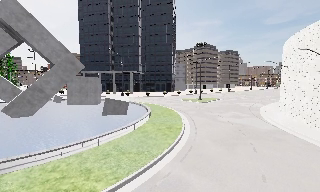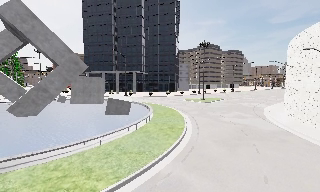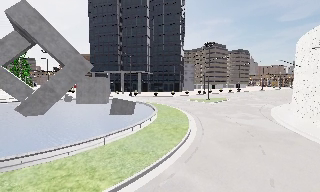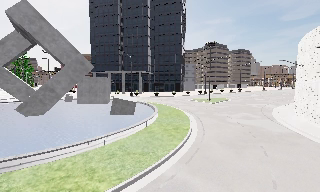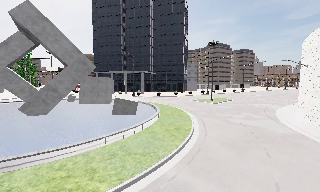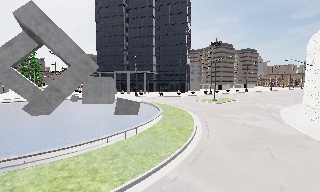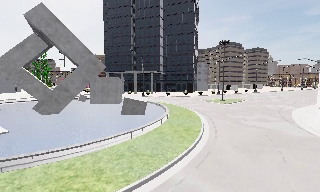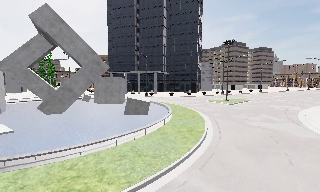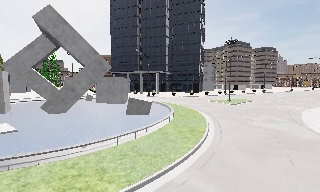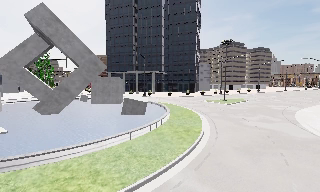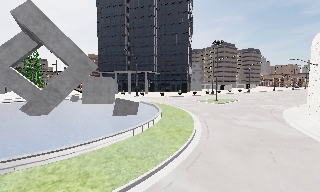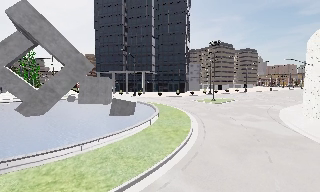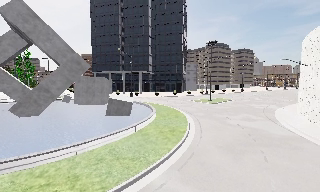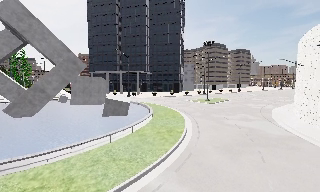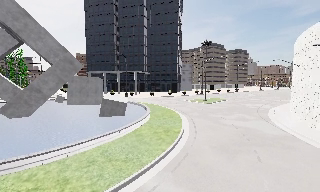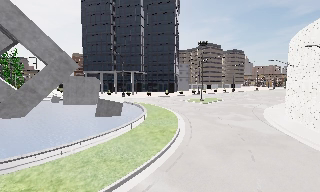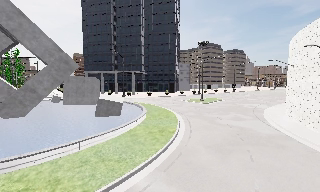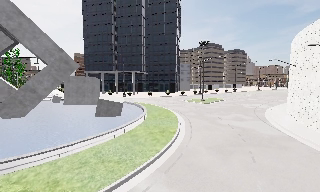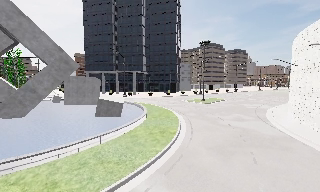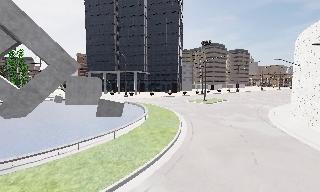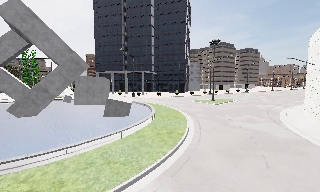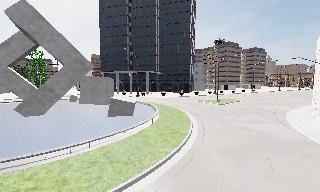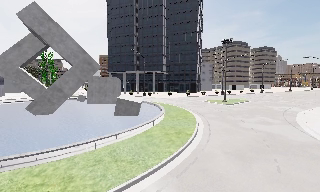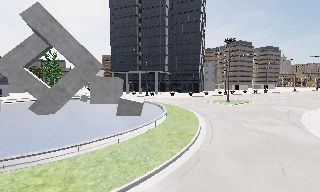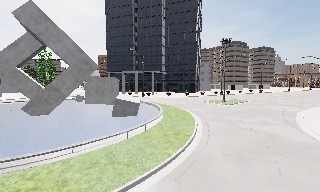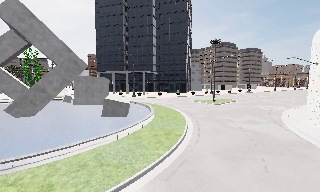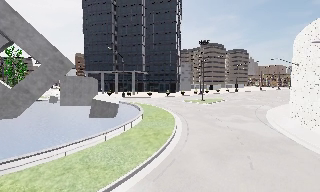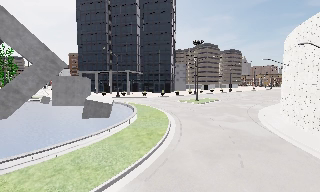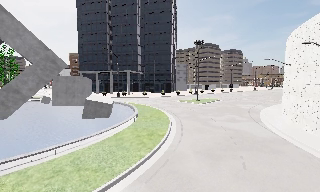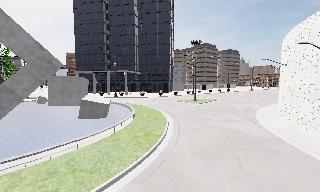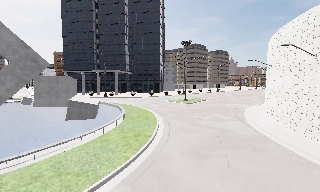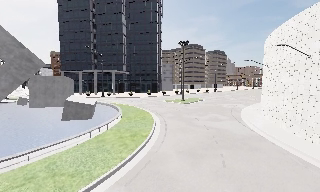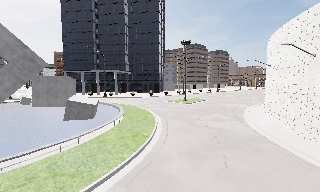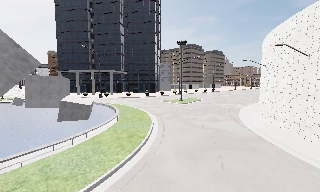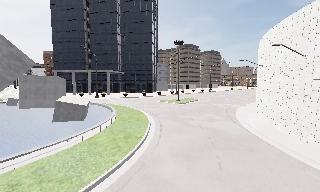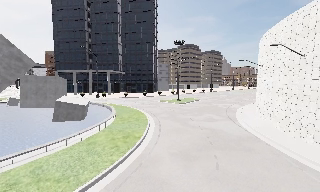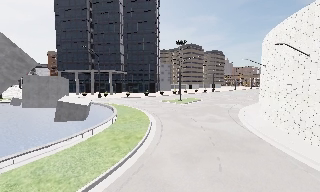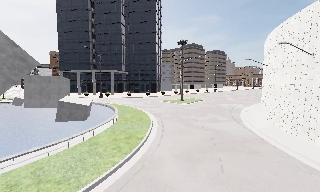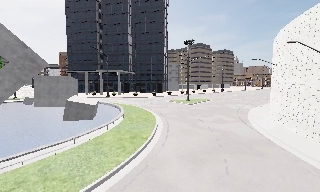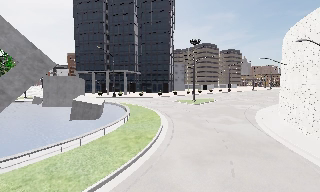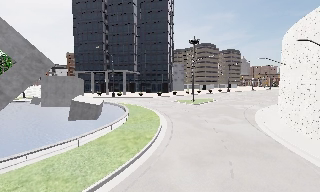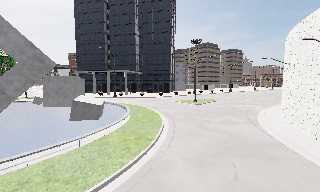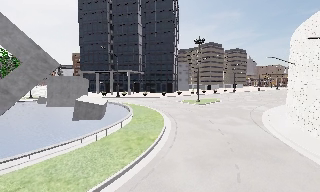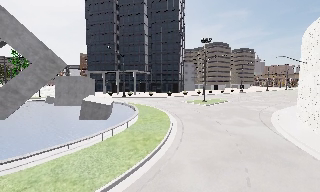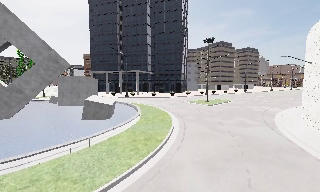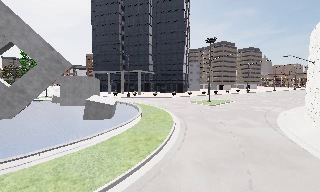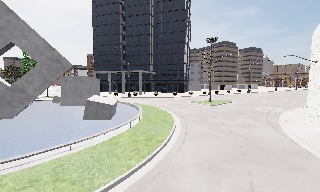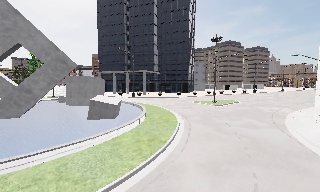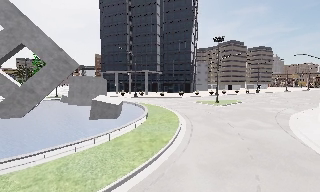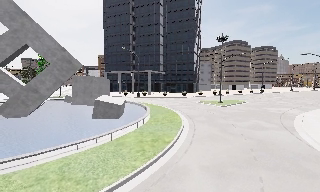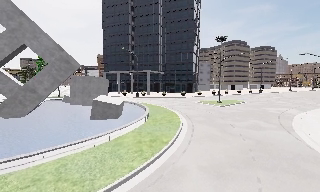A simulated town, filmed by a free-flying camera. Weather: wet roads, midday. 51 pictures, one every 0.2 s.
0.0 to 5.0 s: The camera travels to its right and forward, about 2 m.
5.0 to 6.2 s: The camera travels to its right, about 0.5 m, so close, fixed things drift to the left.
6.2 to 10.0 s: The camera pans to its left, which is counterclockwise from overhead, by about 15 degrees. It travels forward and to its right, about 1.5 m, so what stands in front looms larger.
The film runs forward here.
